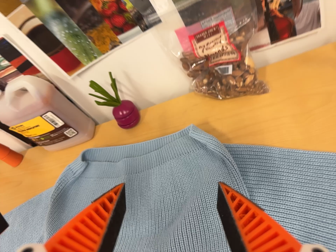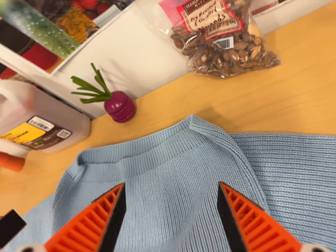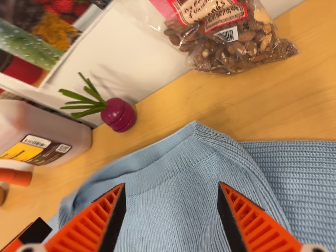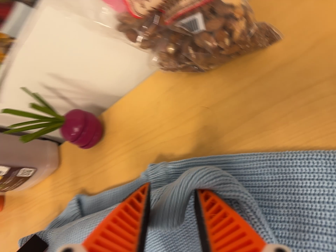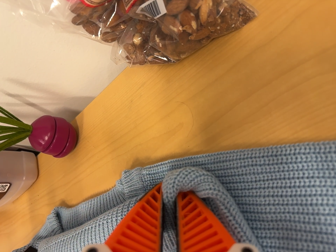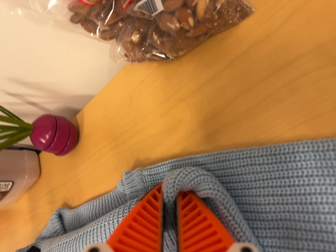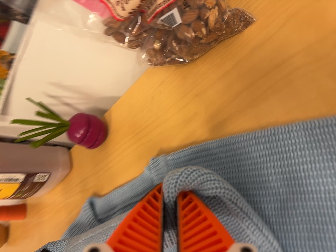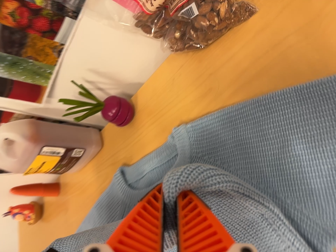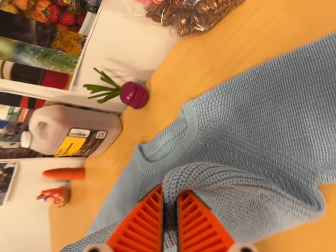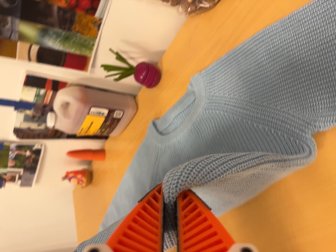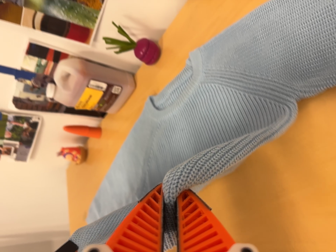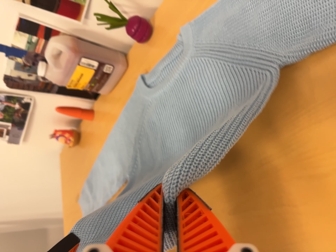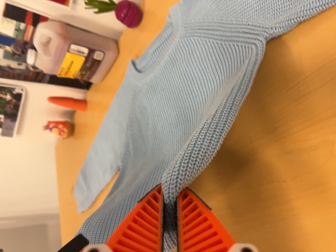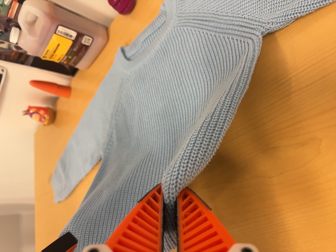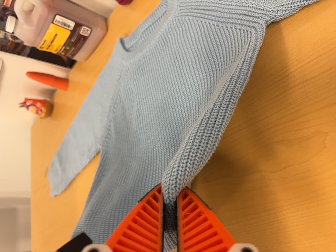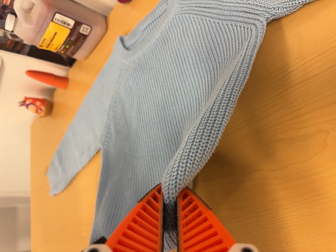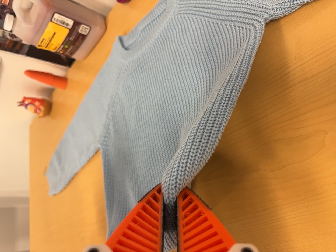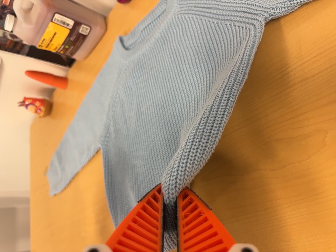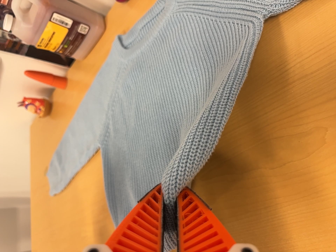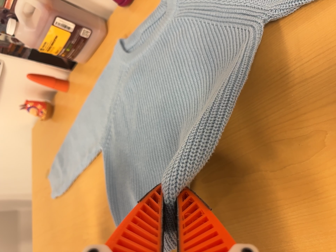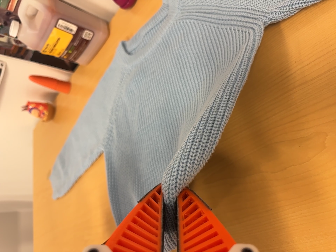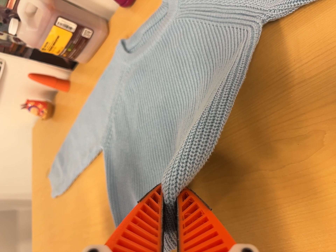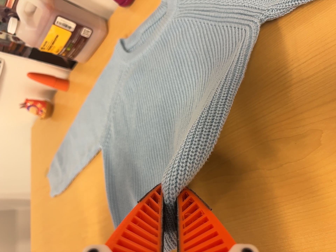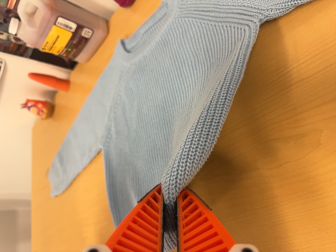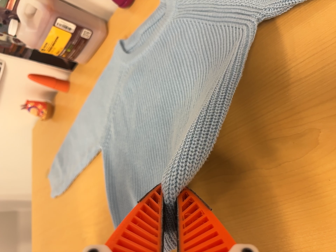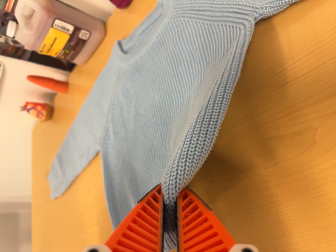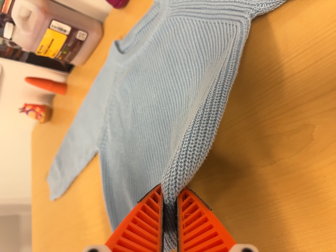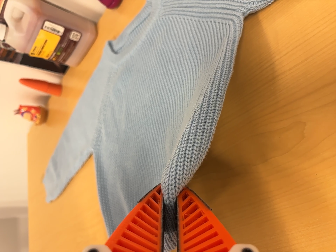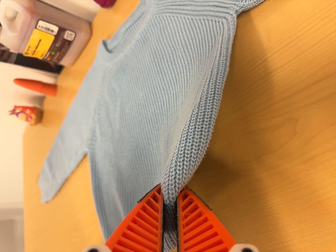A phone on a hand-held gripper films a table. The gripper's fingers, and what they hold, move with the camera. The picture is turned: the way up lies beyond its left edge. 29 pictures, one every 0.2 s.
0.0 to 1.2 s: The camera travels forward, to its right and toward the top of its view, about 20 cm, so what stands in front looms larger. Its aim tips toward the bottom of its view by about 15 degrees. It rolls about its line of sight by about 25 degrees, and the scene rotates counterclockwise.
1.2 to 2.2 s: The camera travels toward the bottom of its view and backward, about 26 cm, so close, fixed things drift upward.
2.2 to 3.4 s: The camera travels toward the bottom of its view, about 5 cm, so close, fixed things drift upward.
3.4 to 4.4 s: The camera keeps its place and its aim.
4.4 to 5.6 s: The camera shifts only a little, or ends up much as it began.
The film runs backward here.
